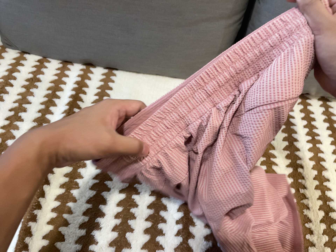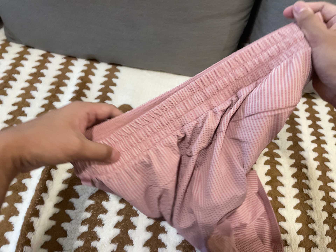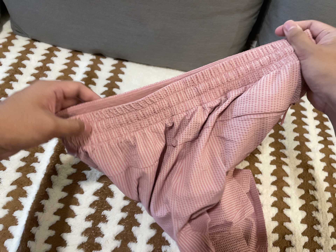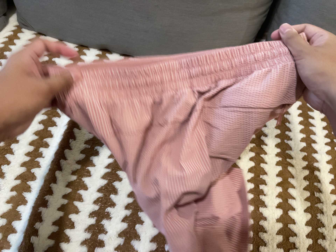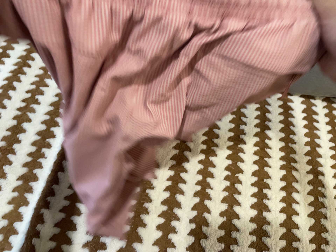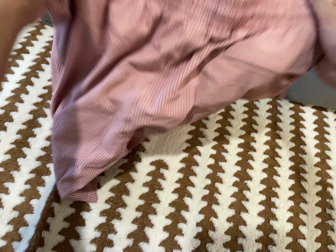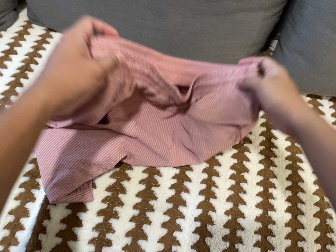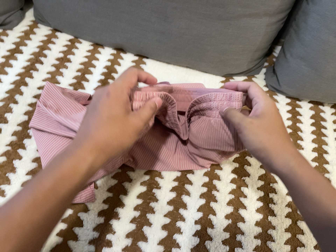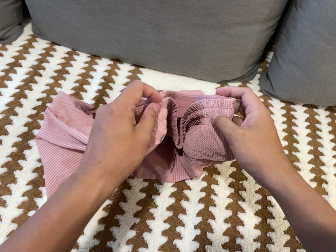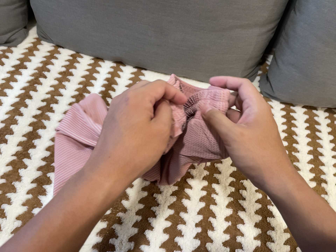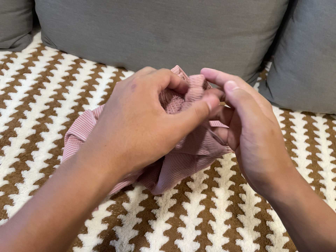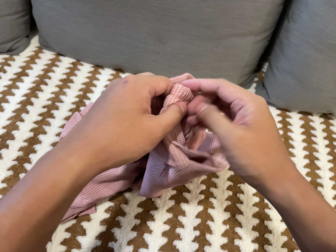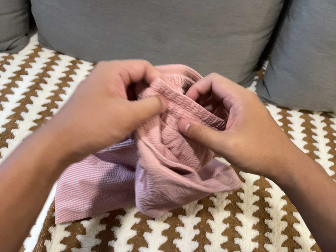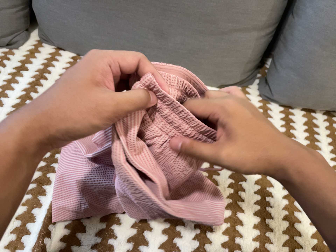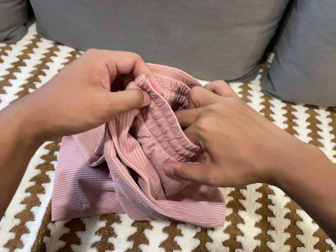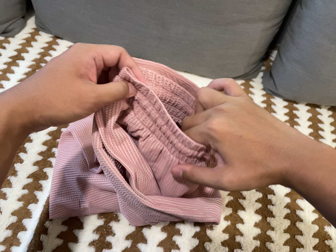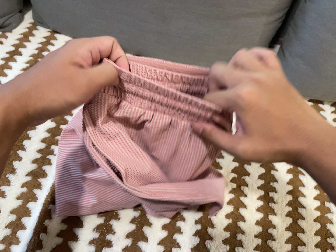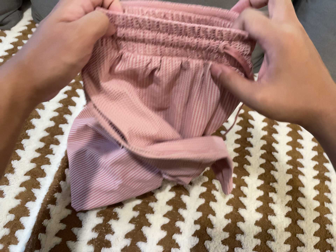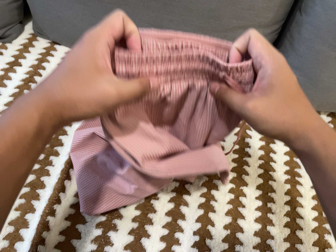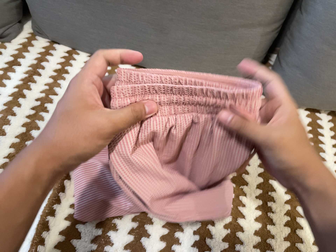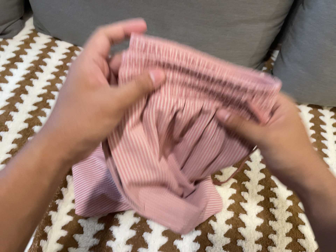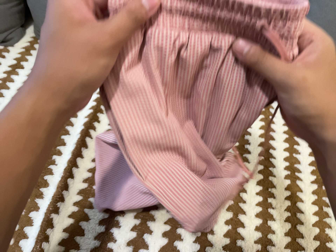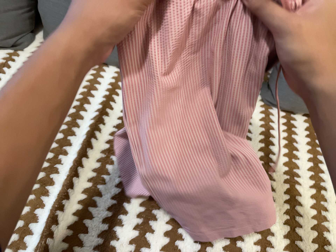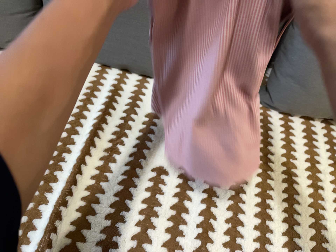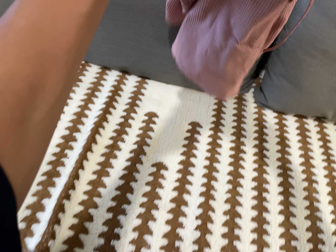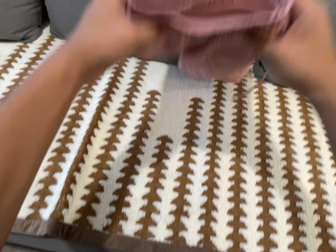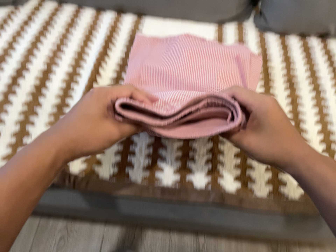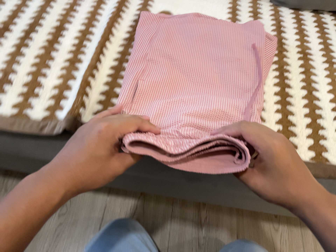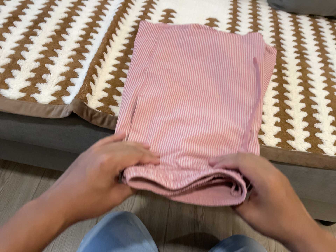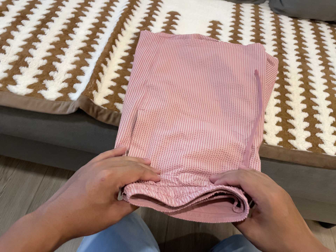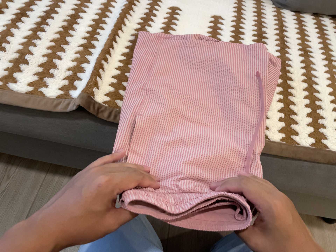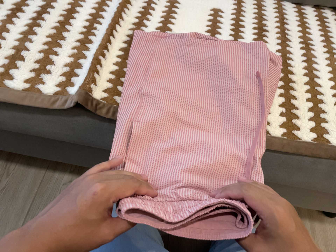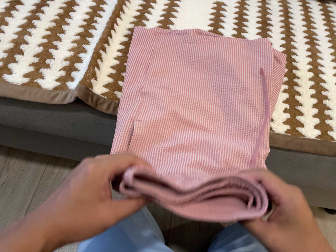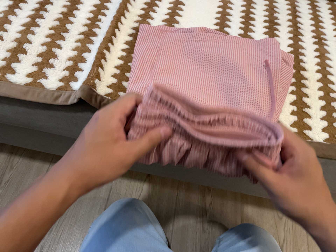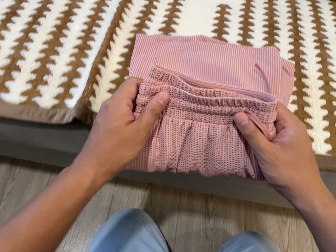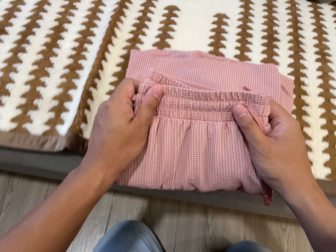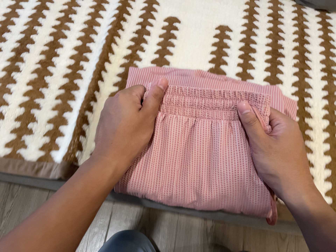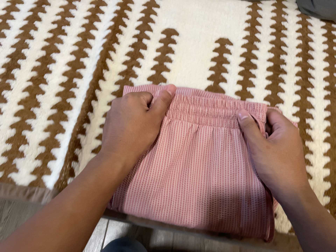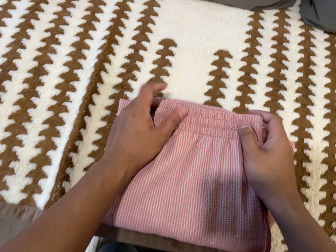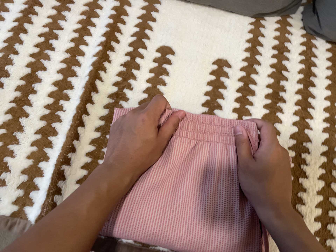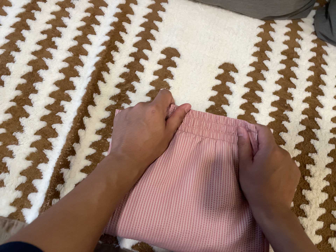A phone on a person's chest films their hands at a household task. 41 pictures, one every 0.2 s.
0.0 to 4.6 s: The camera shifts only a little, or ends up much as it began.
4.6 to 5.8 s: The camera travels toward the bottom of its view, about 28 cm, so close, fixed things drift upward.
5.8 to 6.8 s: The camera travels toward the top of its view, about 7 cm.
6.8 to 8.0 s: The camera travels toward the top of its view, about 30 cm. Its aim tips toward the bottom of its view by about 15 degrees.
The film runs forward here.
